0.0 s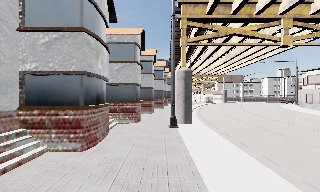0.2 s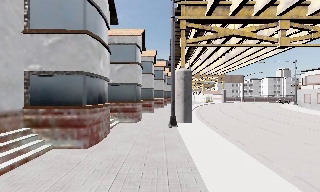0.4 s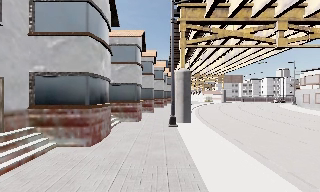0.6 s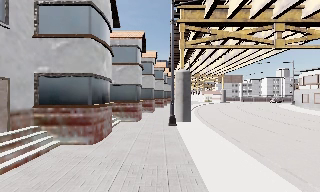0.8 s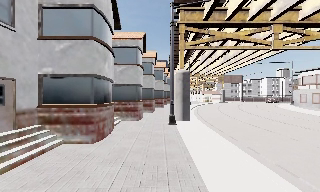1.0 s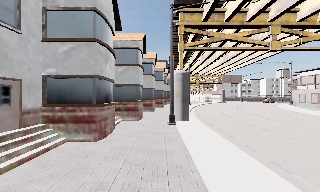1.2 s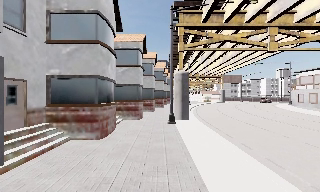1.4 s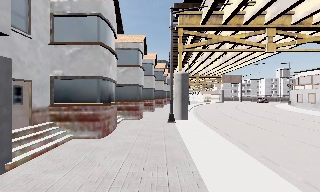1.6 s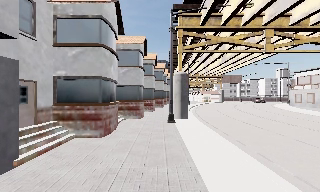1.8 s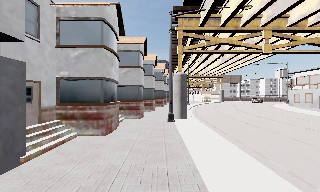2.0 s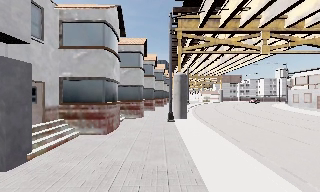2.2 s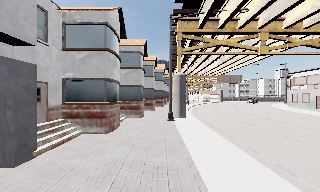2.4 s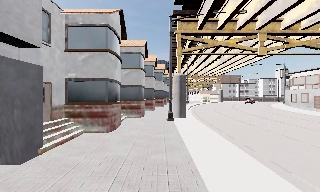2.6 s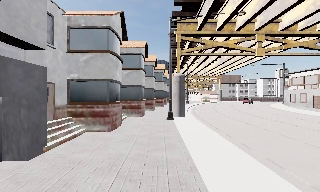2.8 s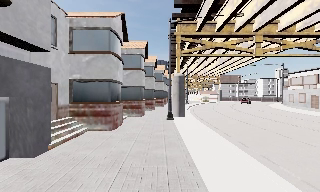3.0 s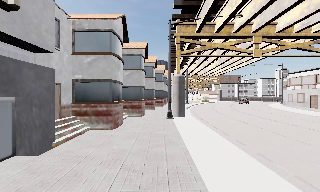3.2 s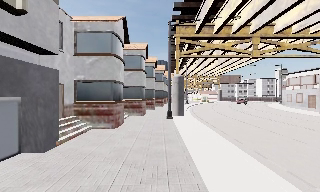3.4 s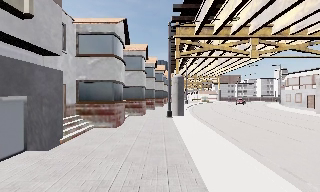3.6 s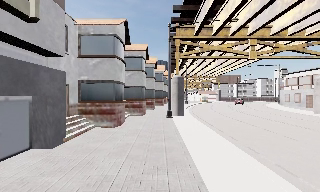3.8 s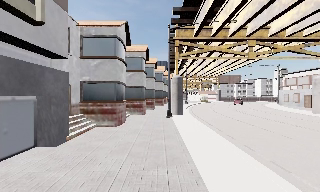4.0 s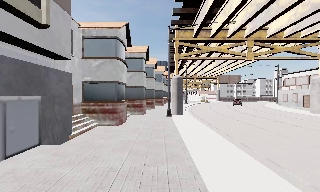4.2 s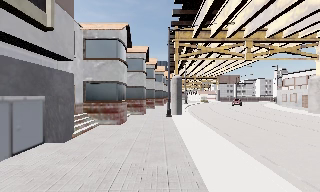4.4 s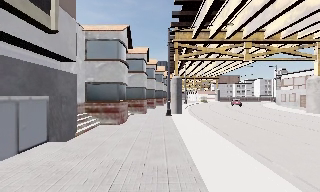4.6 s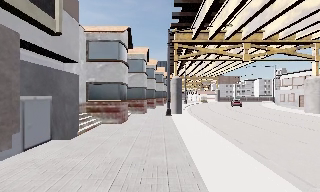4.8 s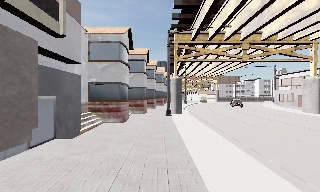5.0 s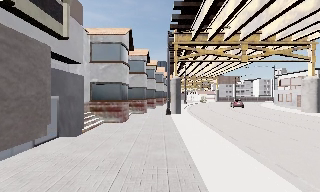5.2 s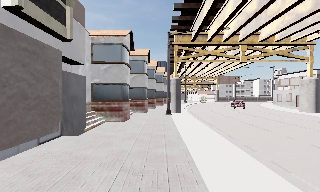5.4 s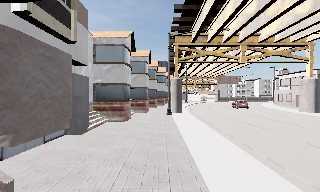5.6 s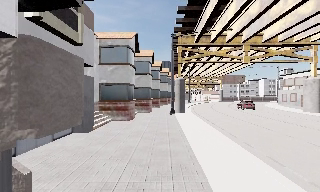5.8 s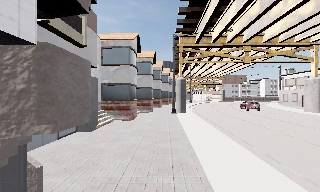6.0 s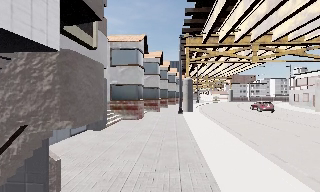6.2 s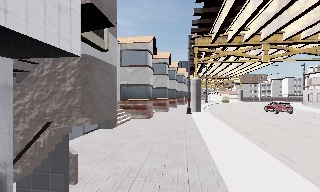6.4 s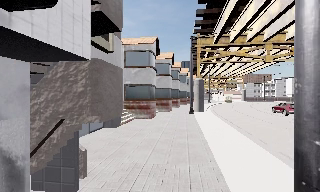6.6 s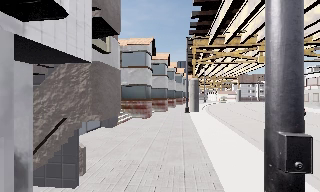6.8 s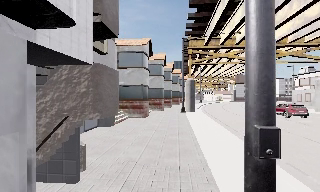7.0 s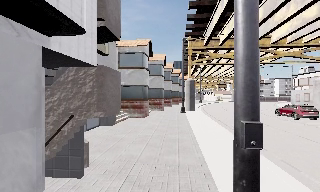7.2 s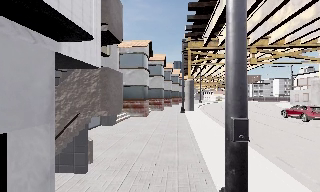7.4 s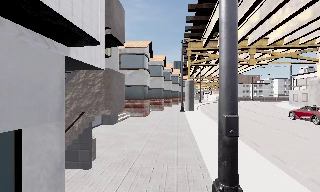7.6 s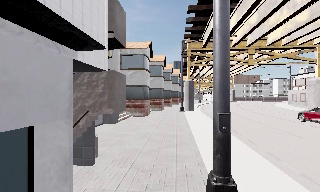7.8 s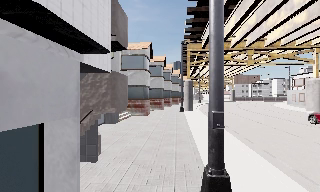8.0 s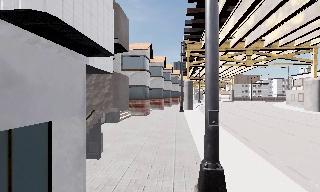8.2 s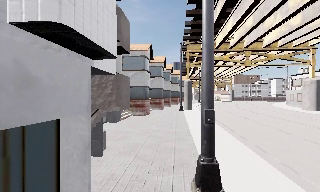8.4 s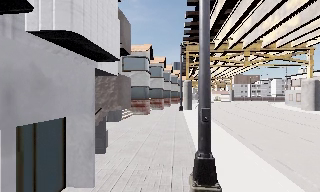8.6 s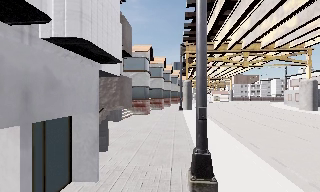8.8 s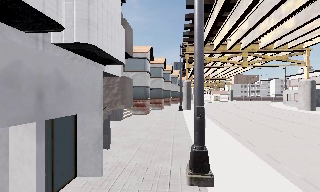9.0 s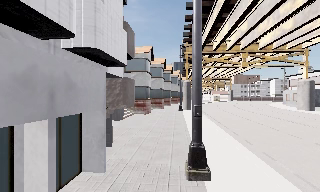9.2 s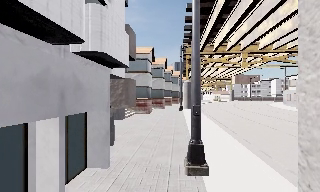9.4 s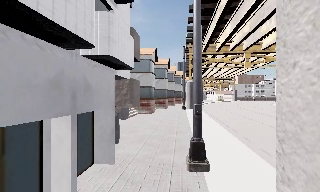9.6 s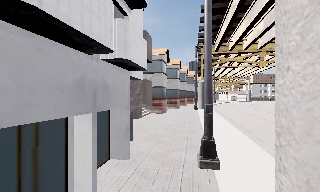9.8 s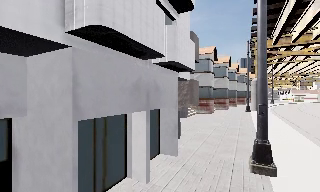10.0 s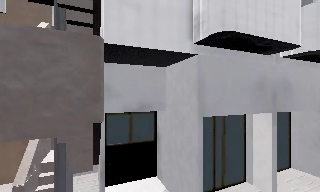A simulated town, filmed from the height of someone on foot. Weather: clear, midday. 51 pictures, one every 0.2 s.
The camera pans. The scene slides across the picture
to the right.
The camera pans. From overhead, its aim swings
counterclockwise.
0.0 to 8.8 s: The camera travels backward, about 13 m, so what stands in front gets smaller.
8.8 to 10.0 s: The camera swings to its left by about 60 degrees, and the scene slides to the right. It travels backward, about 1.5 m.
The film runs backward here.
